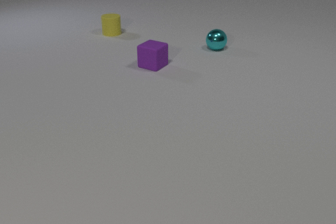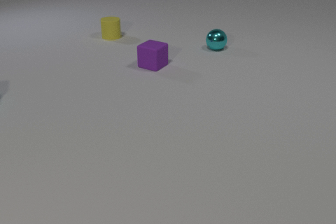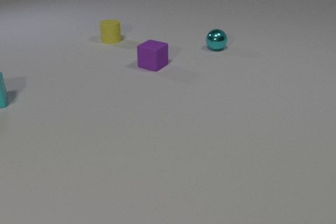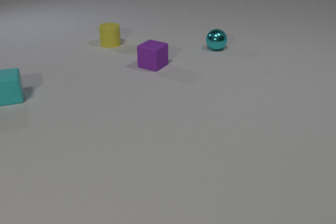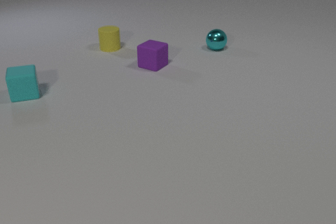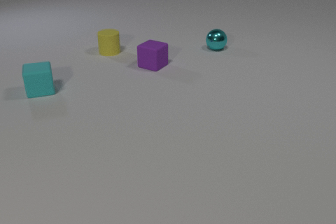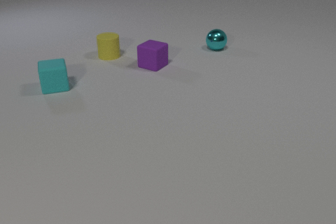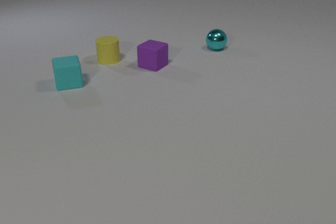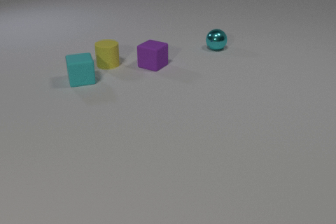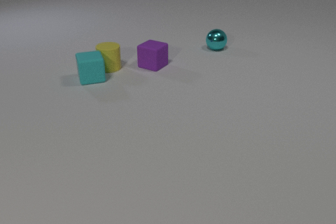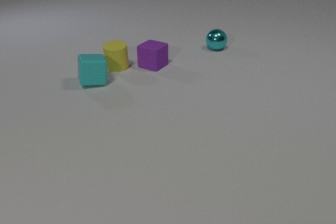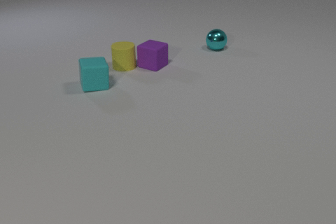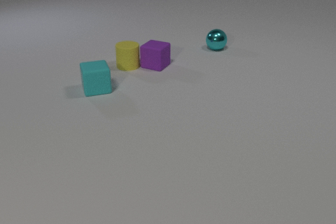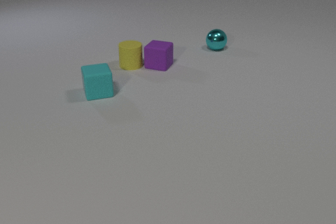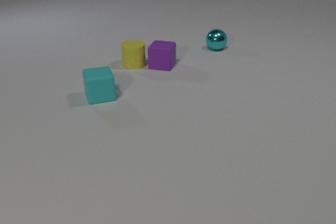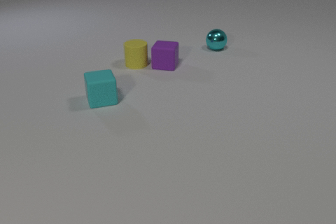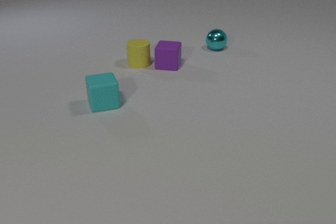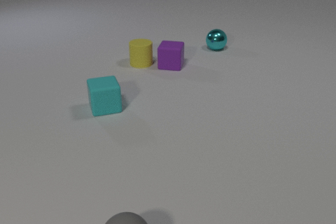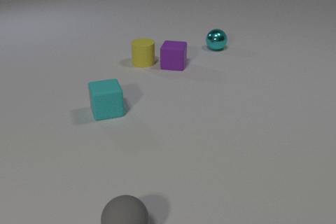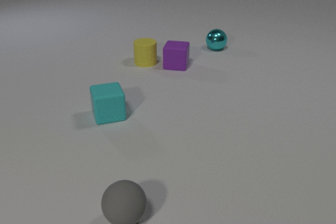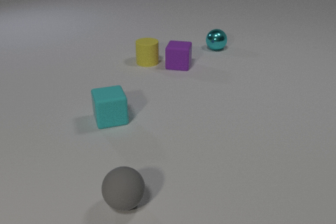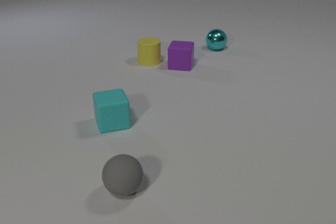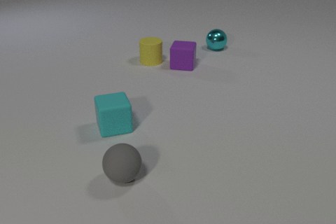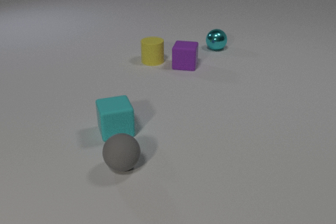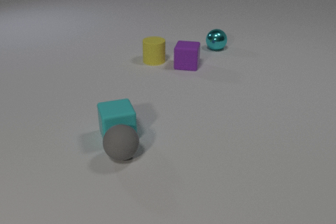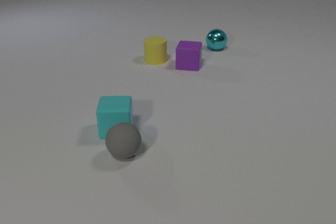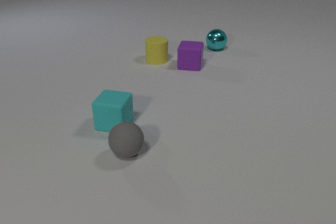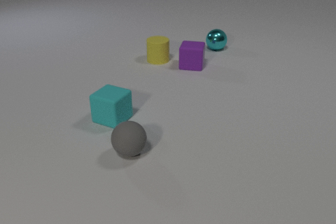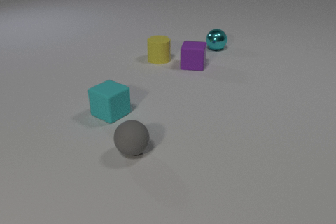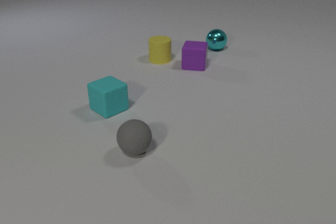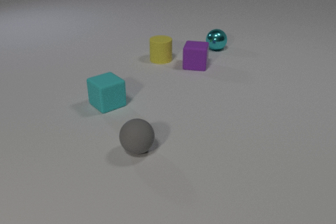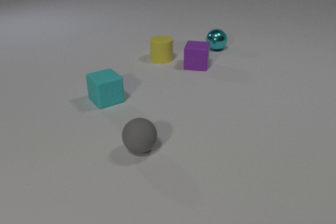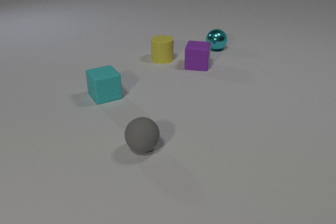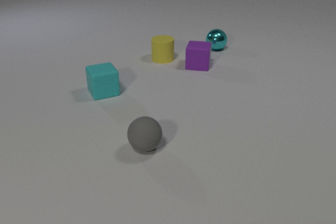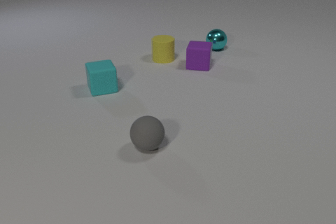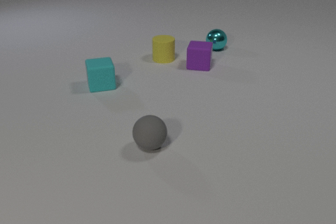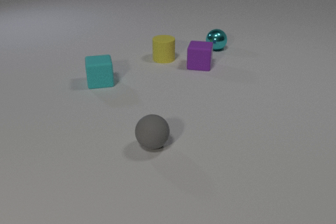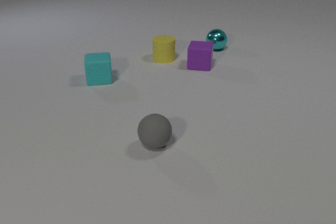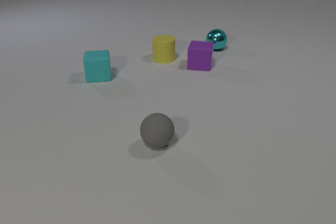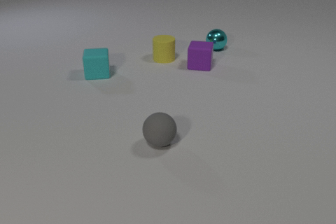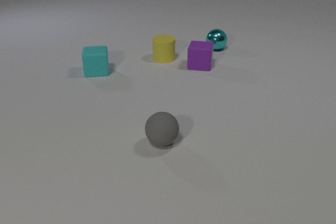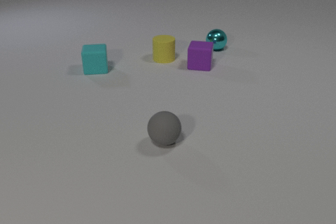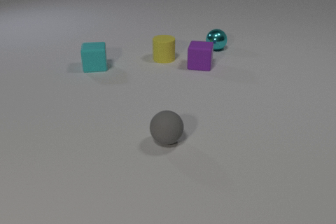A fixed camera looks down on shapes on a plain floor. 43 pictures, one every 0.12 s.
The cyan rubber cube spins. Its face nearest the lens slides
to the left.
The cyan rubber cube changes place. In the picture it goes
to the right.
0.00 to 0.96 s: The yellow rubber cylinder slides toward the camera. The cyan rubber cube comes in at the left edge, slides to the right.
0.96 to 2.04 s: The yellow rubber cylinder slides to the right. The cyan rubber cube slides toward the camera. The purple rubber cube slides to the right, spins counterclockwise seen from above by about 15 degrees, its near face sliding to the right. The gray rubber sphere comes in at the bottom edge. The yellow rubber cylinder and the cyan rubber cube collide. The yellow rubber cylinder and the purple rubber cube collide.
2.04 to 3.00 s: The yellow rubber cylinder slides to the right and away from the camera. The cyan rubber cube slides toward the camera. The purple rubber cube slides to the right. The gray rubber sphere rolls away from the camera. The cyan rubber cube and the gray rubber sphere collide.
3.00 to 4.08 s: The yellow rubber cylinder slides to the right. The cyan rubber cube slides away from the camera, spins clockwise seen from above by about 75 degrees, its near face sliding to the left. The purple rubber cube slides to the right. The gray rubber sphere rolls to the right and away from the camera.
4.08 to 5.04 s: The cyan rubber cube slides away from the camera. The gray rubber sphere rolls to the right and away from the camera.
What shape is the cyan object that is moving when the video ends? cube.
What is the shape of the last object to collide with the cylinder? cube.
What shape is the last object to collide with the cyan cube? sphere.
